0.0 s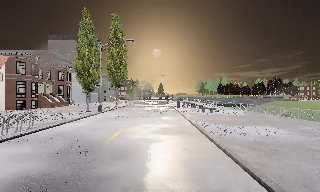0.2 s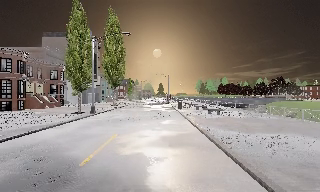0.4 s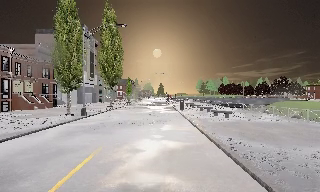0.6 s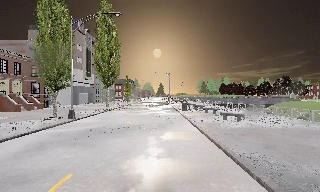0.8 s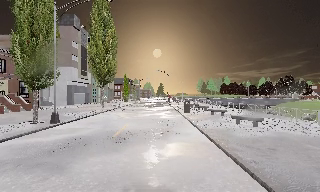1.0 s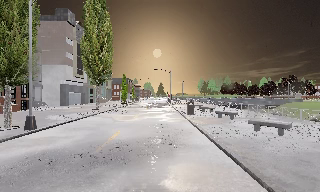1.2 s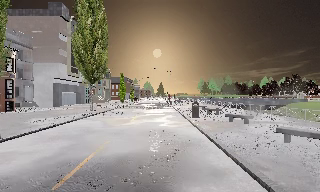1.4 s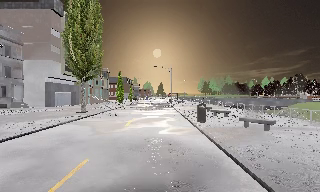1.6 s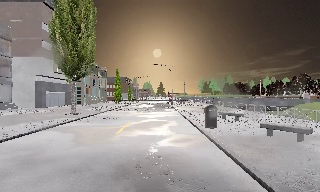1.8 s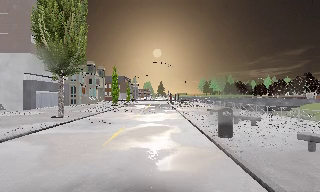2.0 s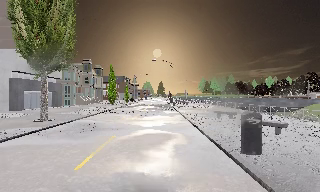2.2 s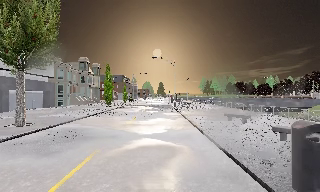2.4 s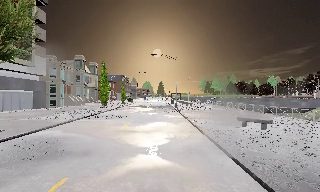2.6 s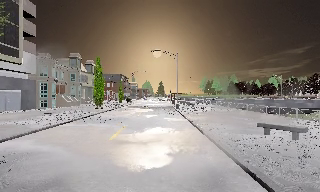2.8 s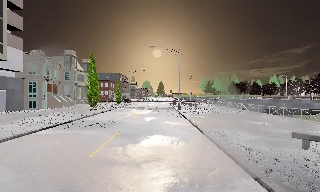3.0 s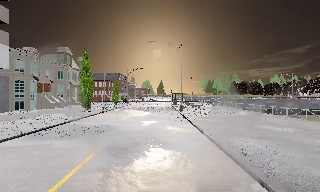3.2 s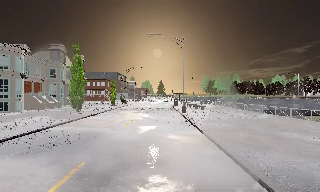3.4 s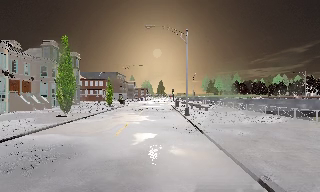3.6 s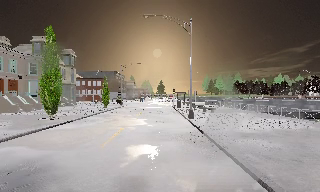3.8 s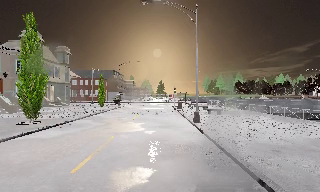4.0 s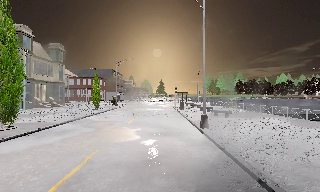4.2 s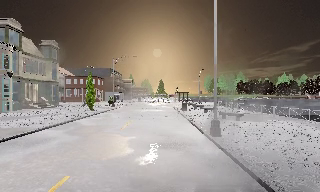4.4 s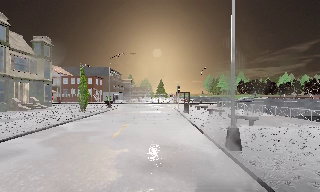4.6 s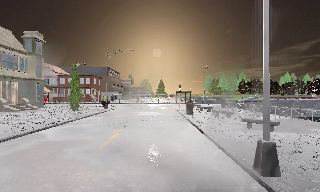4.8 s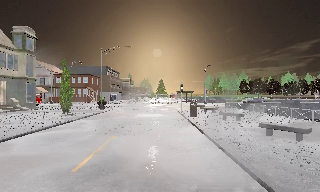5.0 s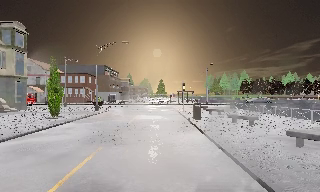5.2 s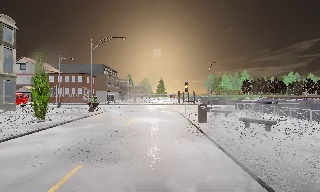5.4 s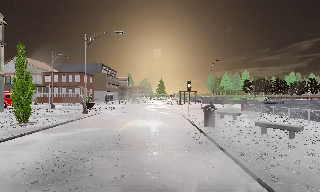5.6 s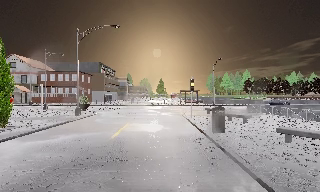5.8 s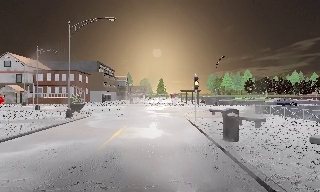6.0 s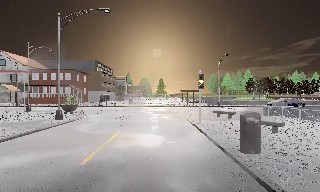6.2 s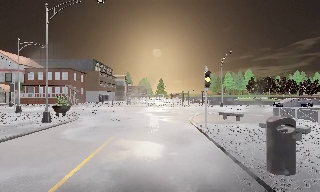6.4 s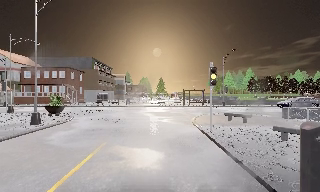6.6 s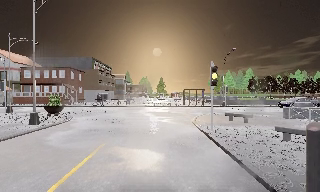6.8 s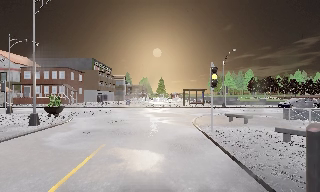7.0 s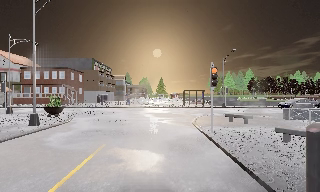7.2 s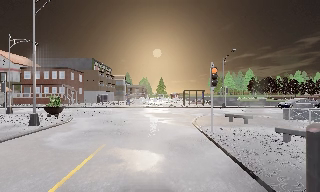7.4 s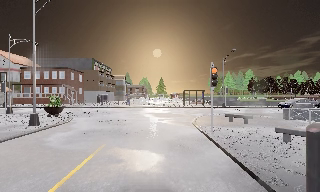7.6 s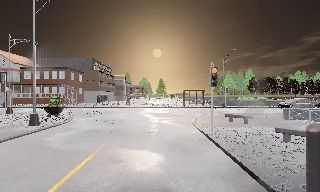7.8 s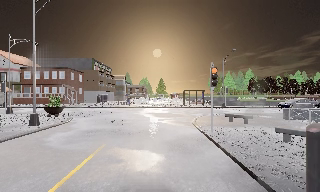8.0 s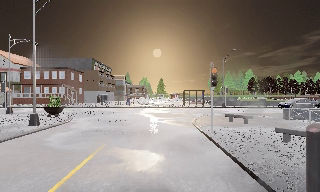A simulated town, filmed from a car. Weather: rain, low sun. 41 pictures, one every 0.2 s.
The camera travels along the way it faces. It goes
forward.
0.0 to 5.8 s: The camera travels forward, about 50 m, so what stands in front looms larger.
5.8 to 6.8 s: The camera travels forward, about 3.5 m, so what stands in front looms larger. It loses speed.
6.8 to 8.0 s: The camera keeps its place and its aim.
The film runs forward here.
